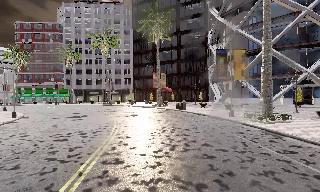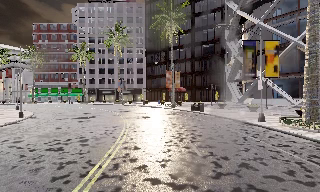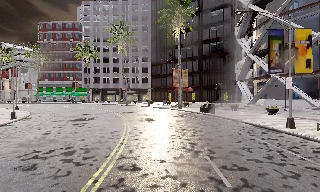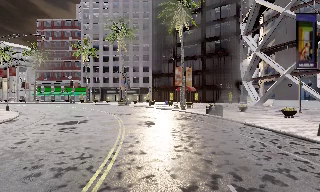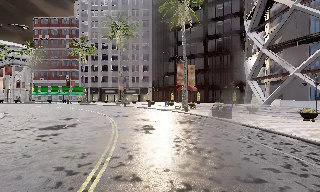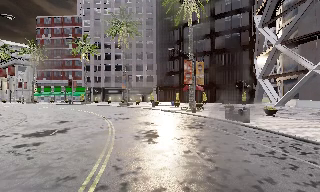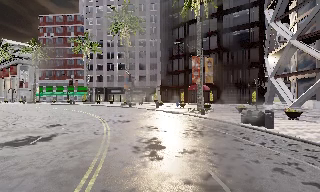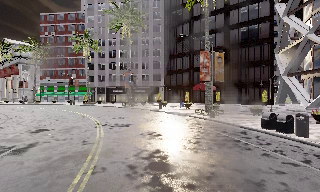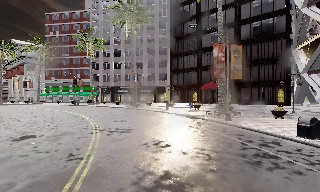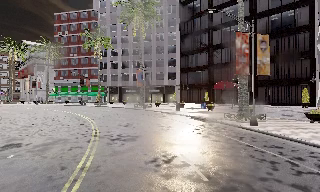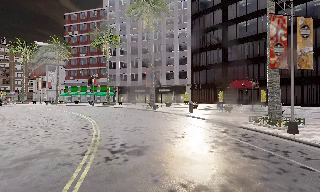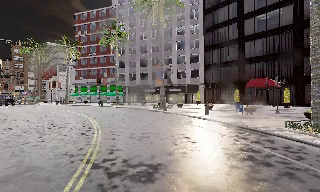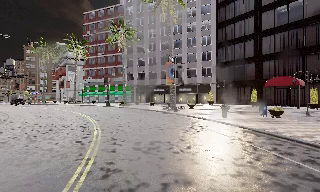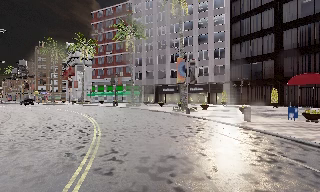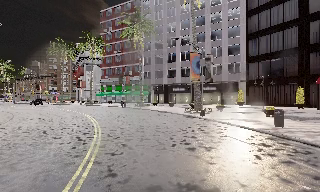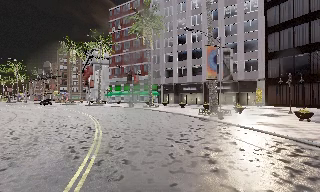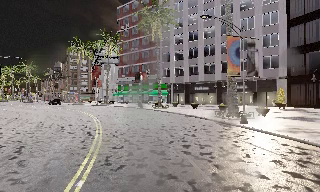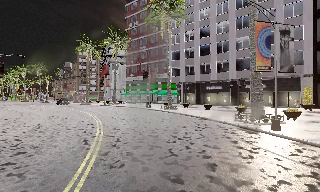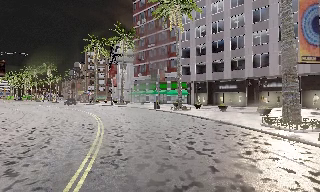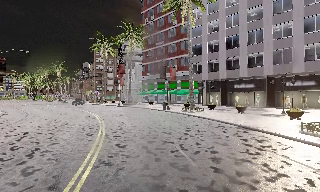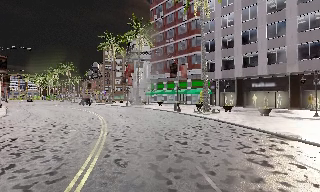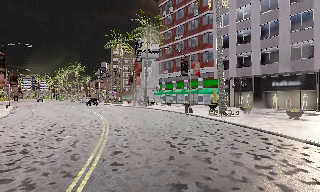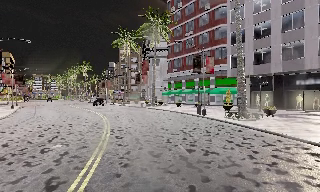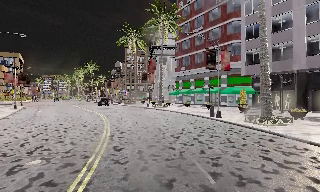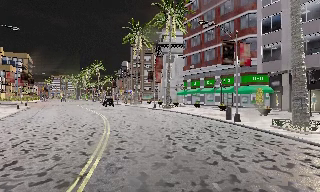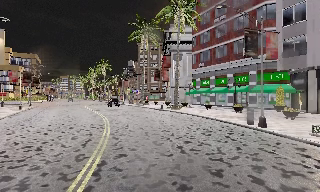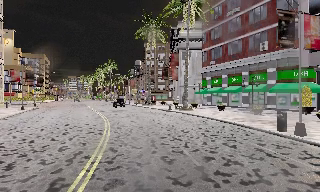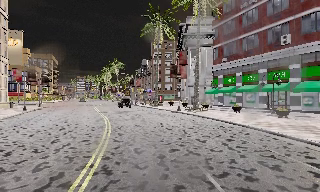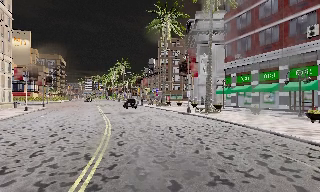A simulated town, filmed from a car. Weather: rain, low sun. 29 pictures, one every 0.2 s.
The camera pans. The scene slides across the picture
to the right.
The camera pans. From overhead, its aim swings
counterclockwise.
0.0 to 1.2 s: The camera travels forward, about 12 m, so what stands in front looms larger.
1.2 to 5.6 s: The camera swings to its left by about 60 degrees, and the scene slides to the right. It travels forward, about 45 m.
The film runs forward here.
